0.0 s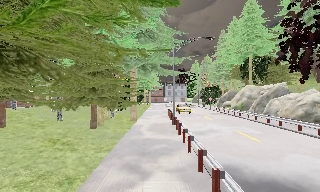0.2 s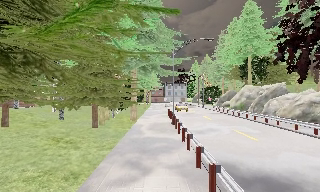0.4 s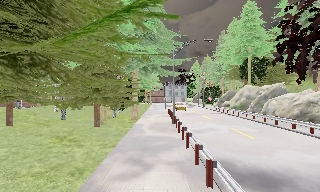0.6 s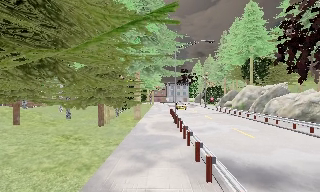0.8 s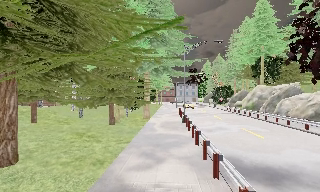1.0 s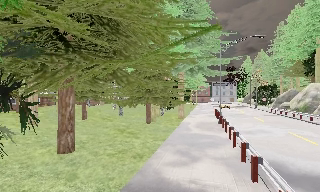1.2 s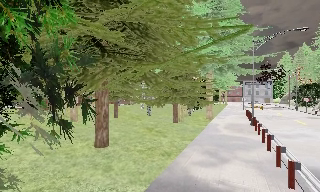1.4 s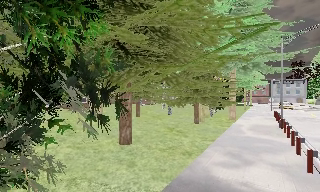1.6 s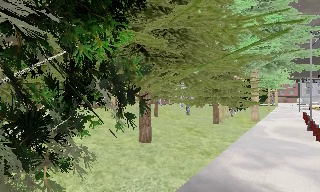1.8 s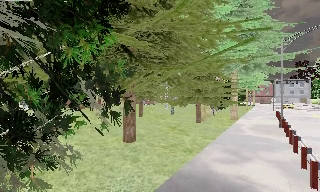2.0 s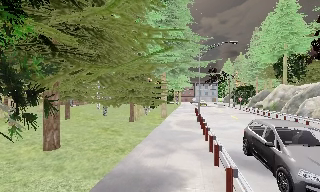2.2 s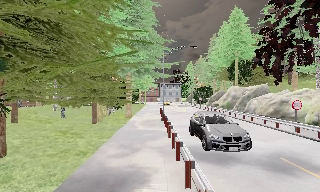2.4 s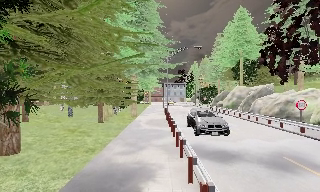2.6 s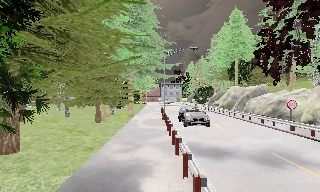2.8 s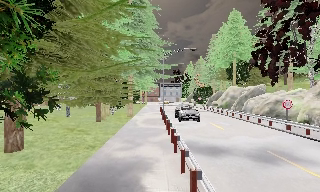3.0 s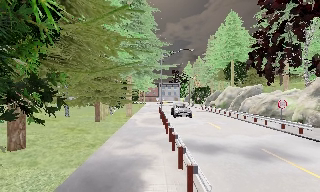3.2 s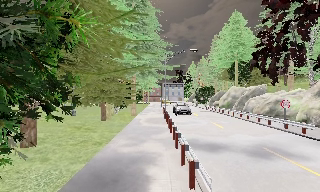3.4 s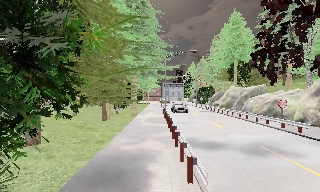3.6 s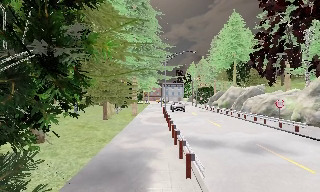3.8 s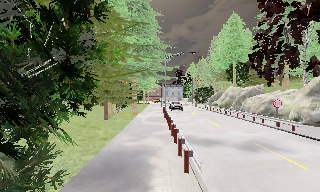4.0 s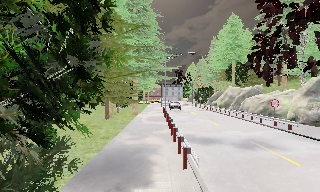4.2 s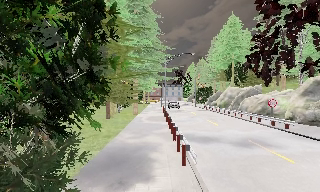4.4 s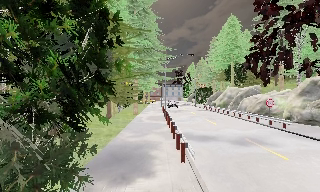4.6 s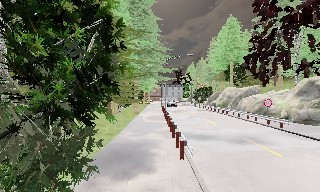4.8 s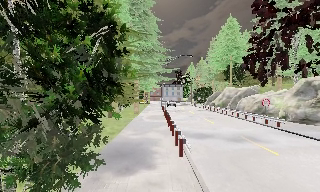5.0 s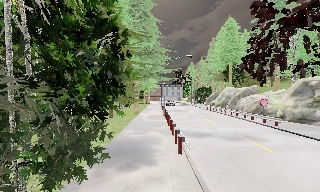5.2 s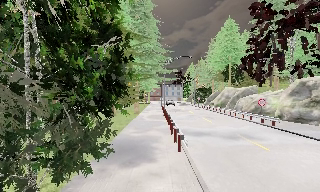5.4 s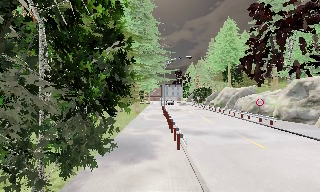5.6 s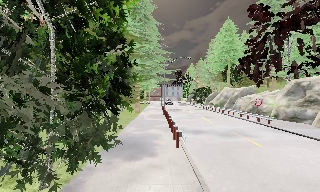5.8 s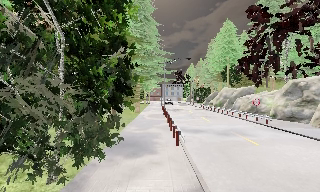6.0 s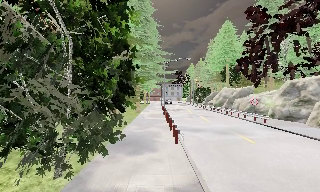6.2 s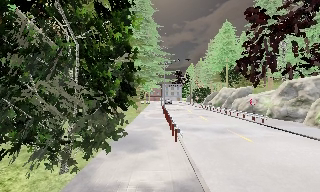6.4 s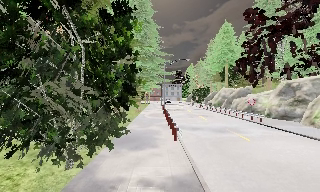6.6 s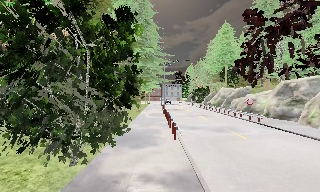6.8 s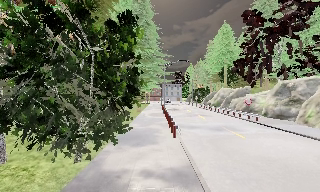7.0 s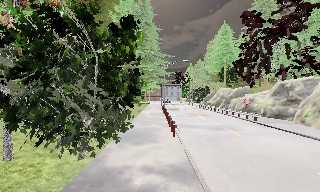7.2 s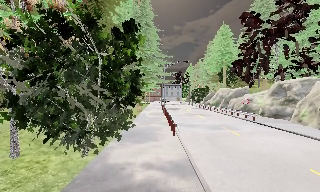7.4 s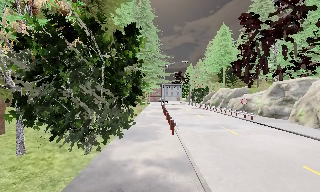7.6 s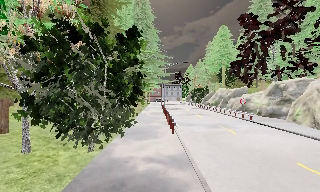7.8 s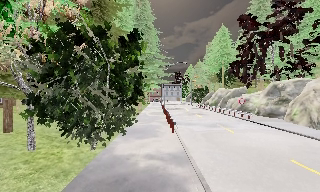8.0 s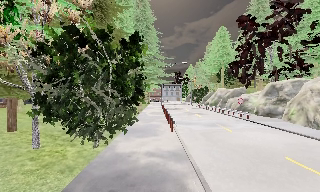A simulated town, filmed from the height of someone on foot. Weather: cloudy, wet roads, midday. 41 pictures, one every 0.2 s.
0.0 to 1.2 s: The camera swings to its left by about 25 degrees, and the scene slides to the right. It travels backward, about 1.5 m, so what stands in front gets smaller.
1.2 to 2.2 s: The scene slides to the left, as the camera pans about 25 degrees to its right. It travels backward, about 1 m, so what stands in front gets smaller.
2.2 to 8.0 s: The camera travels backward, about 8 m, so what stands in front gets smaller.
The film runs backward here.
